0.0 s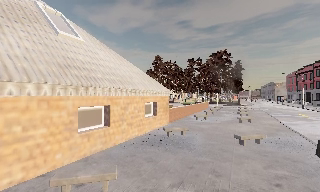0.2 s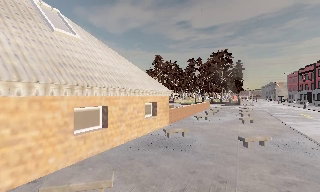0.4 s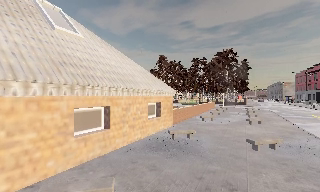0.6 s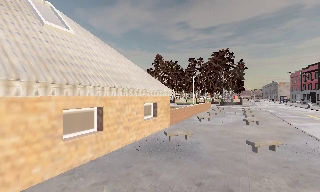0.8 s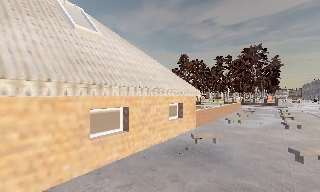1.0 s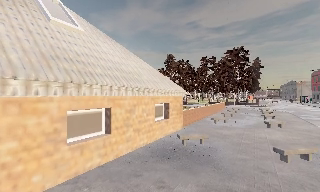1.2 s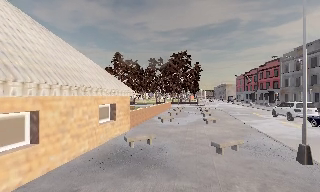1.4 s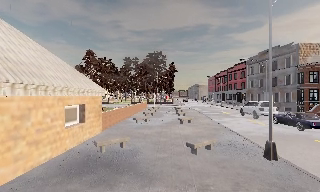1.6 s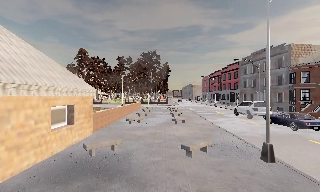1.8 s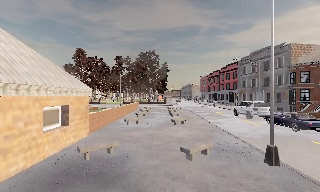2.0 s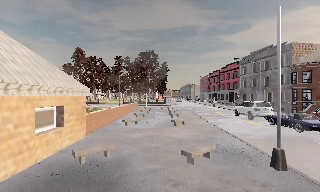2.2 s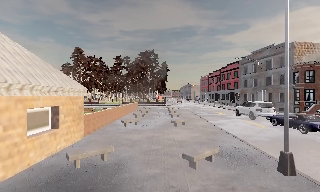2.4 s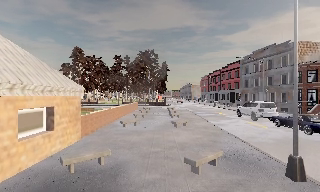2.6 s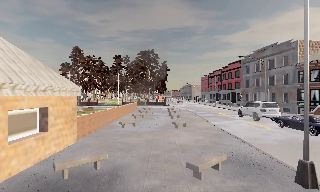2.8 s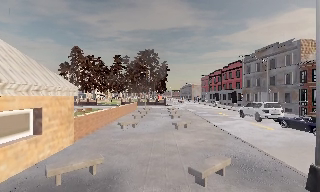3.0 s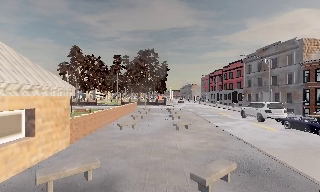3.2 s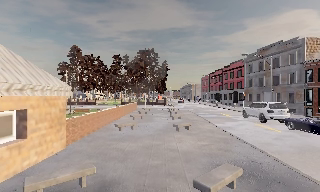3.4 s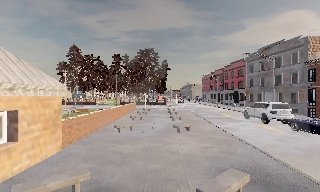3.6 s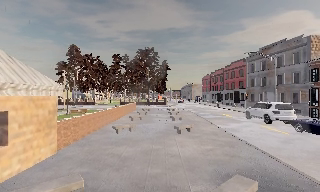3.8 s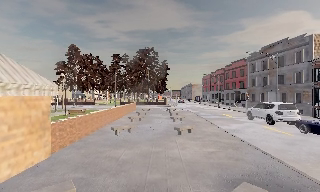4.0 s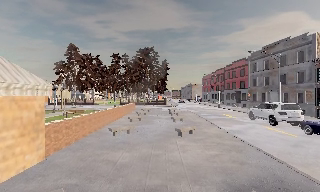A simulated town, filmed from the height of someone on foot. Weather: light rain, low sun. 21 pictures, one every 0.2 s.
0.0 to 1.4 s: The scene slides to the left, as the camera pans about 25 degrees to its right. It travels forward, about 2.5 m, so what stands in front looms larger.
1.4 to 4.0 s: The camera travels forward, about 4.5 m, so what stands in front looms larger.
The film runs forward here.
